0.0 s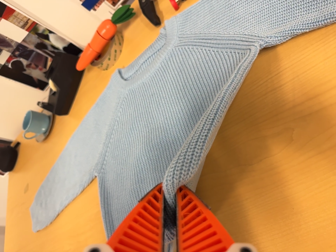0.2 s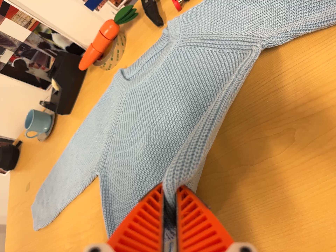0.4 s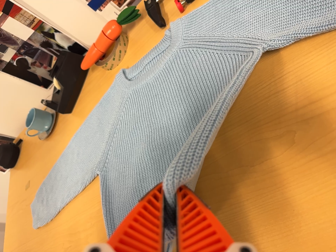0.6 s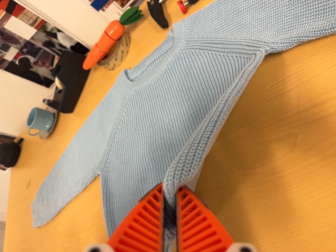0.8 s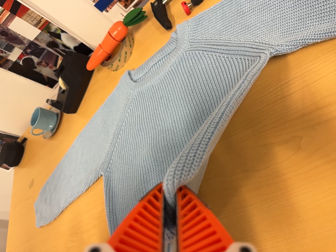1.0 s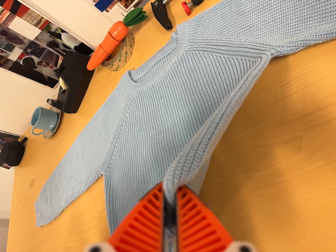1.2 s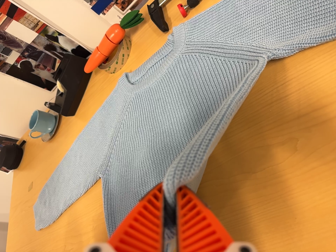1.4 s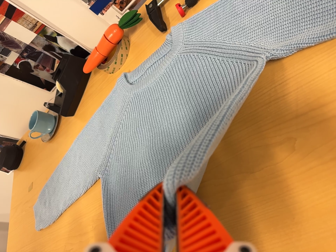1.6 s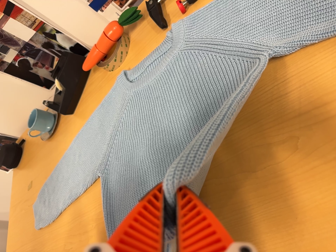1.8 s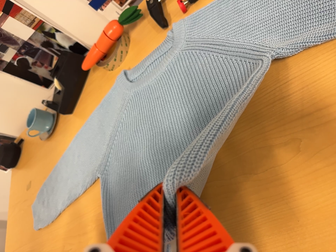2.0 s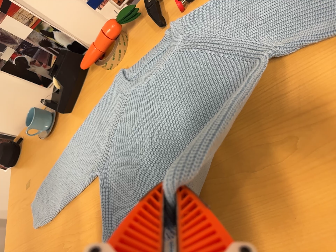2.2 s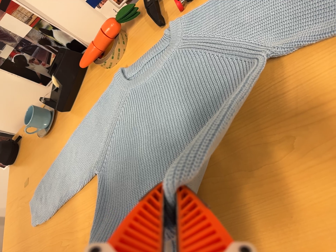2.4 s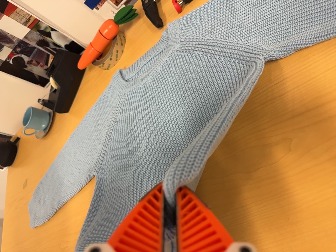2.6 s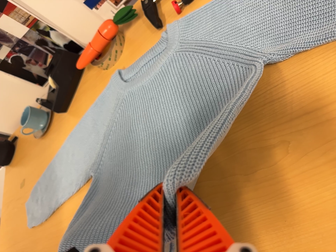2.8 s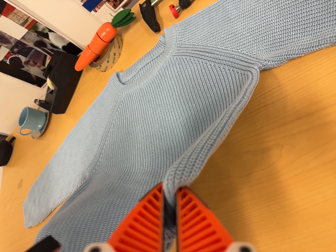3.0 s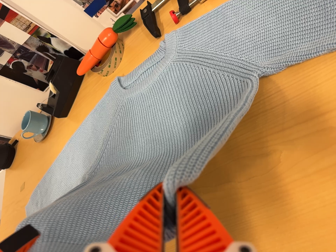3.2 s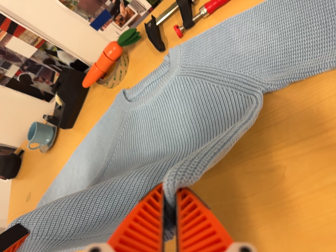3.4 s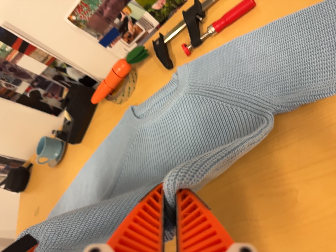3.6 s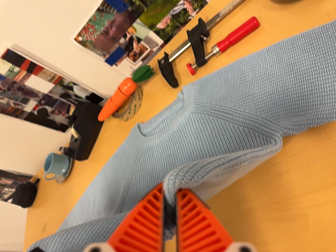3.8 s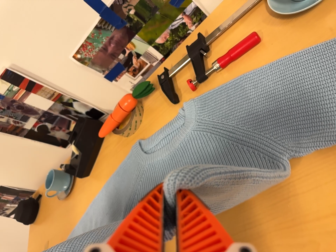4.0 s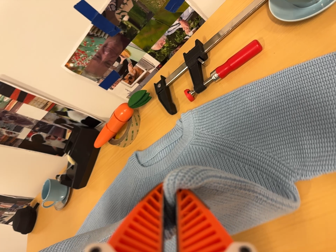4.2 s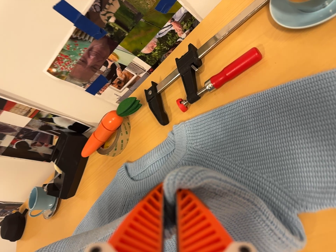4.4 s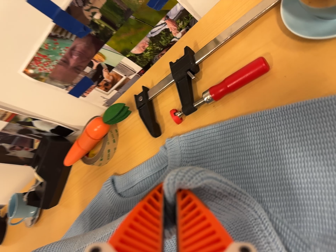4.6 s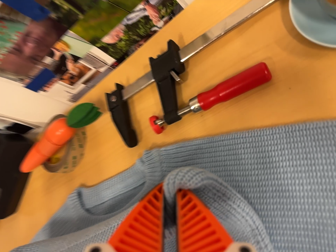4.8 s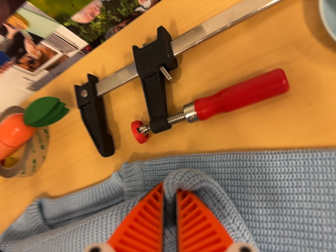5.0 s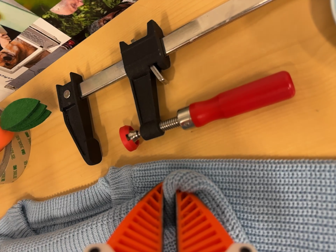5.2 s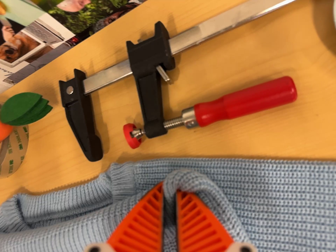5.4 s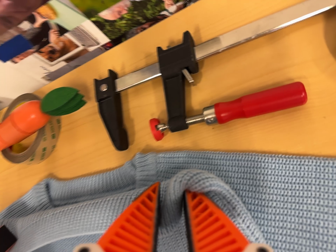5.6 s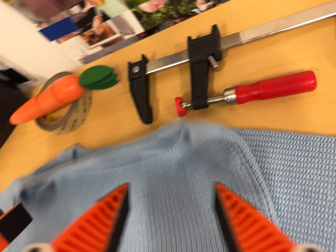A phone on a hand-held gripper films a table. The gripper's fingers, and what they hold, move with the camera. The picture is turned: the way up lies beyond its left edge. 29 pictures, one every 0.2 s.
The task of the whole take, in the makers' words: fold up.
0.0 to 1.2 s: The camera shifts only a little, or ends up much as it began.
1.2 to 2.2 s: The camera keeps its place and its aim.
2.2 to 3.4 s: The camera travels toward the top of its view, about 5 cm, so close, fixed things drift downward.
3.4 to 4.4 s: The camera travels toward the top of its view and forward, about 20 cm, so close, fixed things drift downward.
4.4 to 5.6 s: The camera pans to its right by about 15 degrees. It travels to its left and forward, about 9 cm. It rolls about its line of sight by about 15 degrees, and the scene rotates clockwise.
The film runs forward here.
